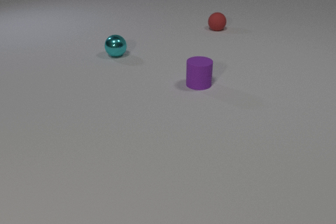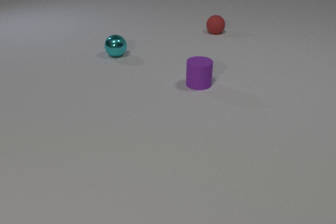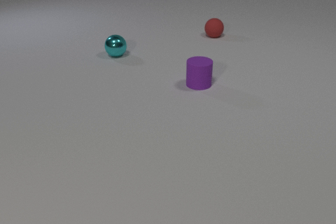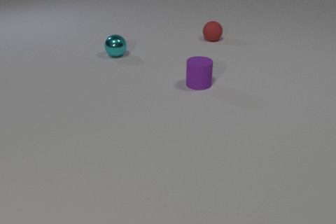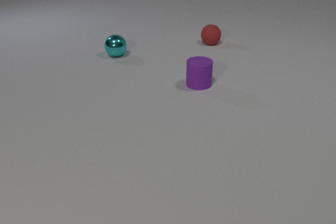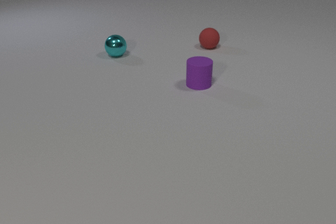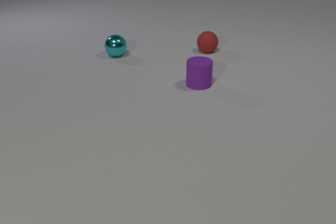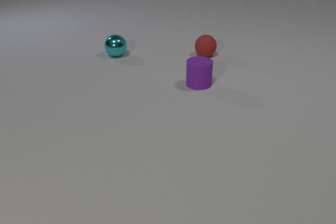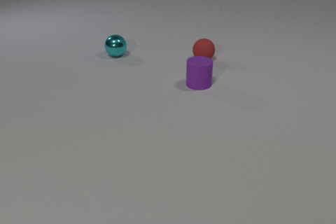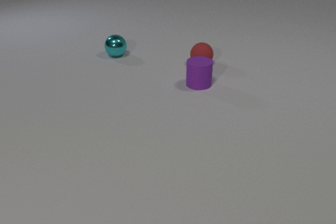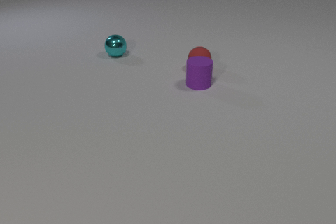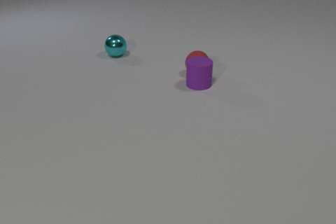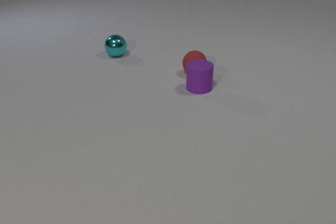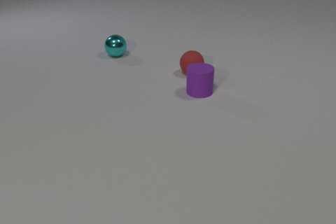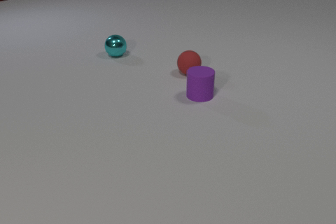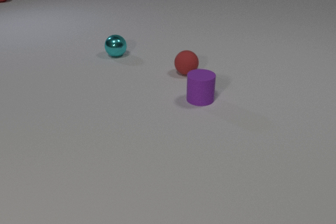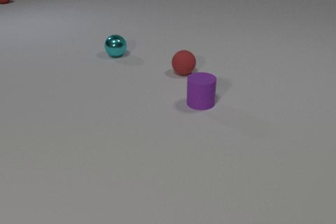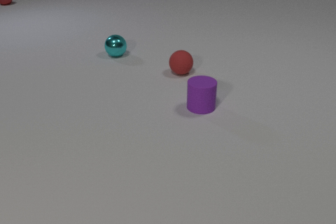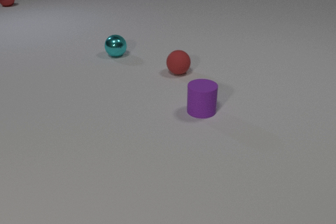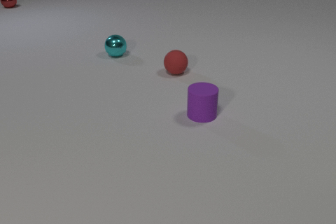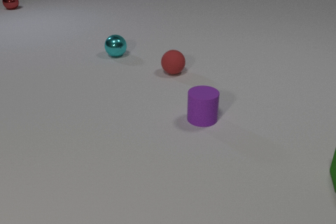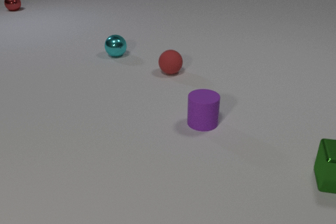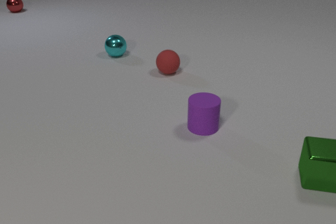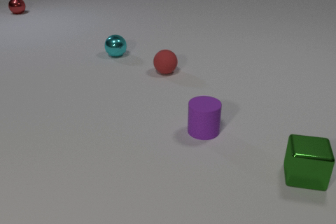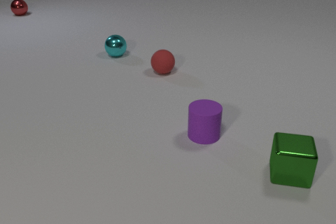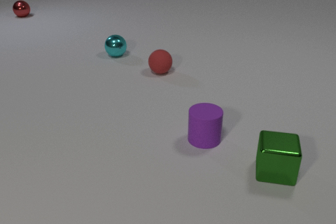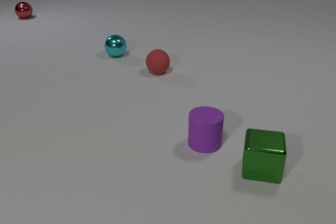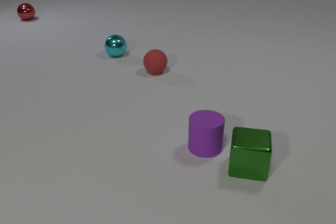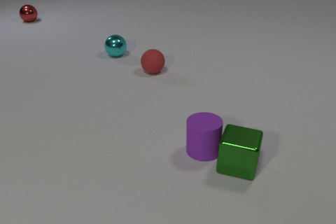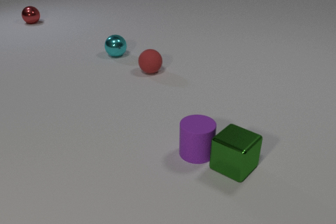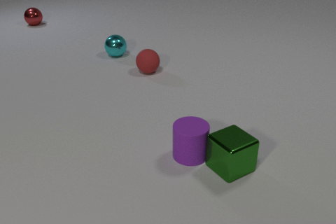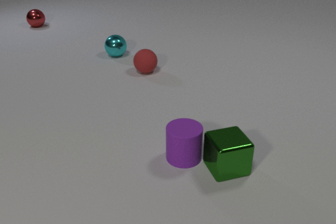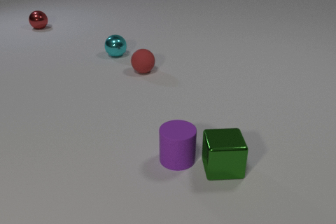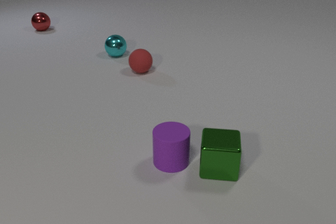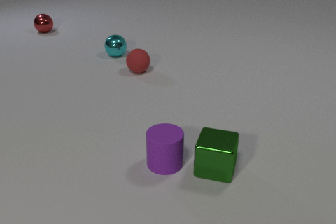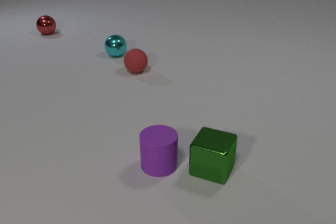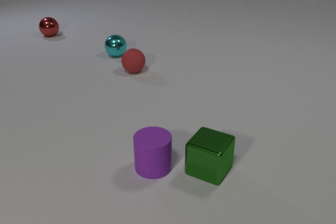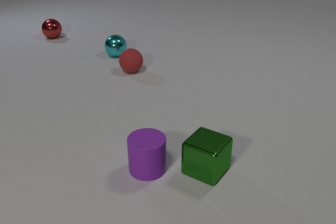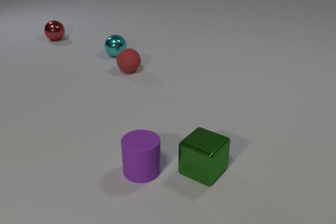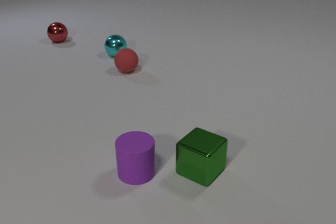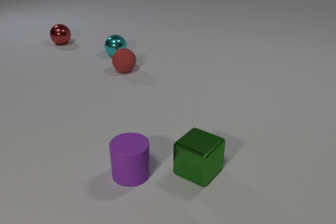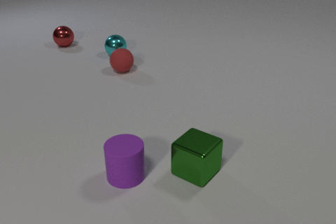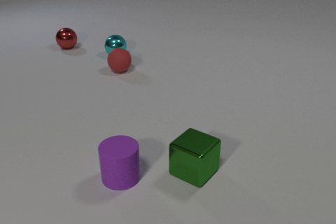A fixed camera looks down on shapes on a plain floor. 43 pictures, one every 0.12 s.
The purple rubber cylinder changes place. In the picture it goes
toward the camera.
The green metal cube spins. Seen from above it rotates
clockwise.
0.00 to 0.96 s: The red rubber sphere rolls toward the camera.
0.96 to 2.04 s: The red rubber sphere rolls toward the camera and to the left. The purple rubber cylinder slides toward the camera. The red metal sphere comes in at the top edge, rolls toward the camera. The red rubber sphere and the purple rubber cylinder collide.
2.04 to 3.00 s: The red rubber sphere rolls to the left. The purple rubber cylinder slides toward the camera. The red metal sphere rolls toward the camera. The green metal cube comes in at the right edge, slides to the left.
3.00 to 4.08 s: The red rubber sphere rolls to the left. The purple rubber cylinder slides toward the camera and to the left. The red metal sphere rolls toward the camera. The green metal cube slides to the left, spins clockwise seen from above by about 90 degrees, its near face sliding to the left. The purple rubber cylinder and the green metal cube collide.
4.08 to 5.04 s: The red rubber sphere rolls to the left. The purple rubber cylinder slides to the left and toward the camera. The red metal sphere rolls toward the camera. The green metal cube slides to the left.
How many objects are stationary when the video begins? 2.
Are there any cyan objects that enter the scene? no.
How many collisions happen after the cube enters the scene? 1.
